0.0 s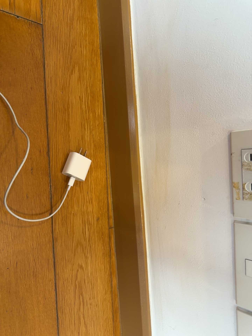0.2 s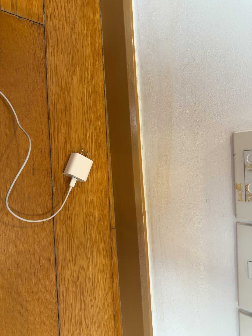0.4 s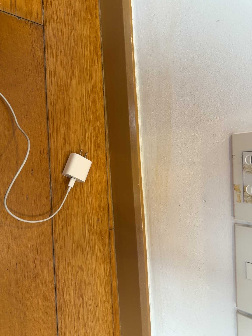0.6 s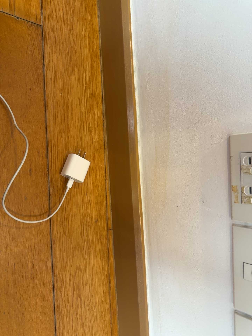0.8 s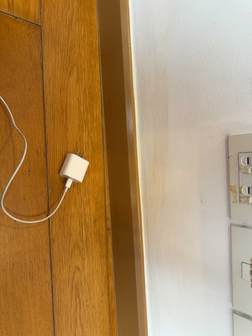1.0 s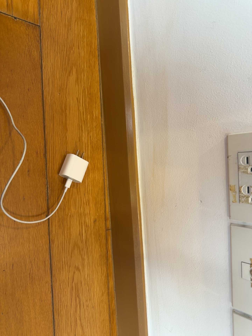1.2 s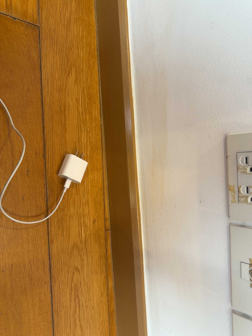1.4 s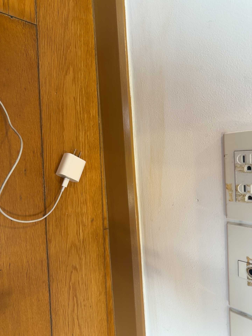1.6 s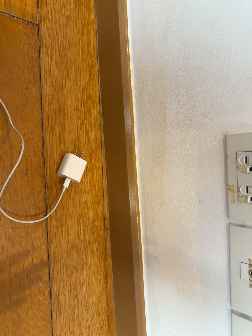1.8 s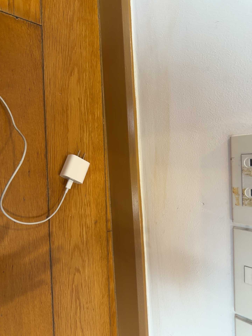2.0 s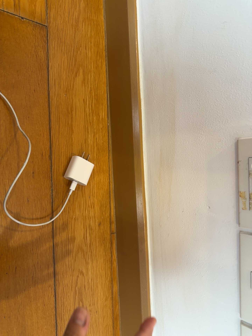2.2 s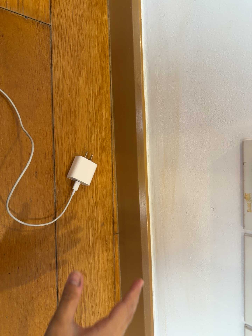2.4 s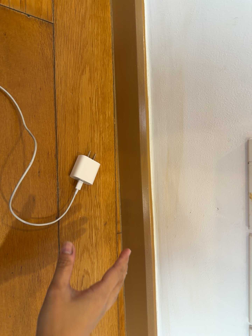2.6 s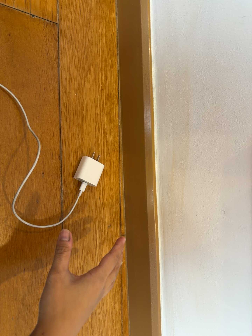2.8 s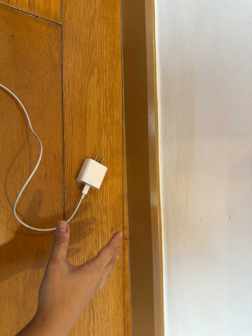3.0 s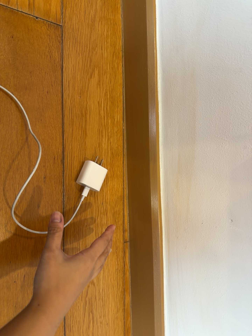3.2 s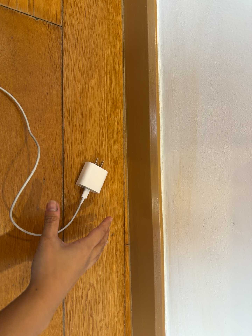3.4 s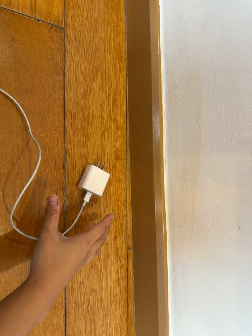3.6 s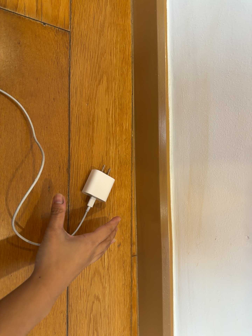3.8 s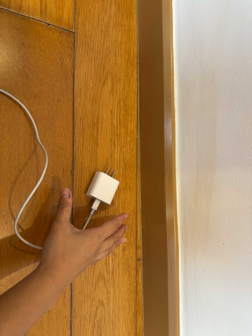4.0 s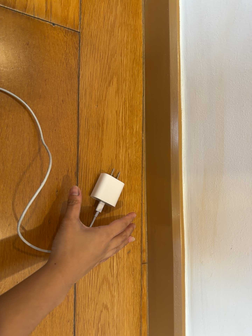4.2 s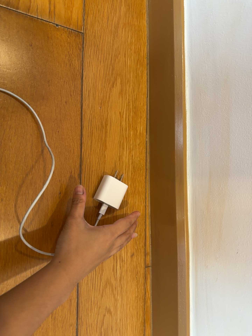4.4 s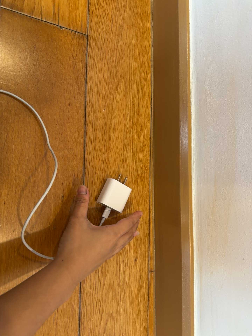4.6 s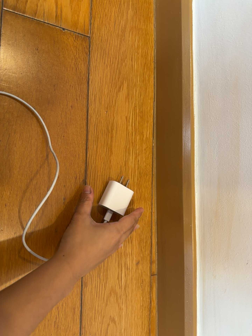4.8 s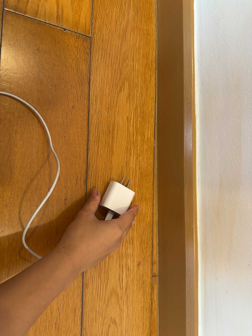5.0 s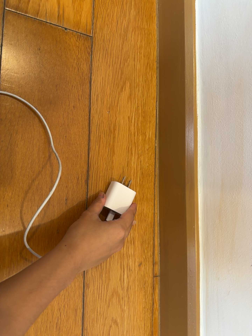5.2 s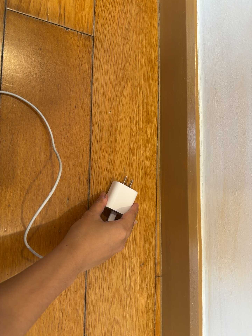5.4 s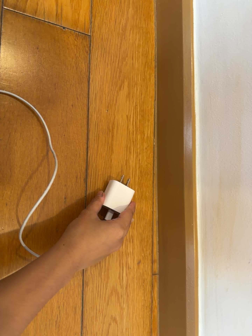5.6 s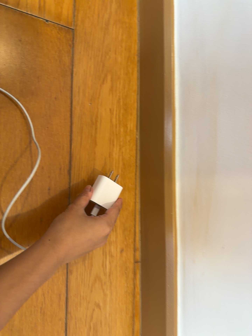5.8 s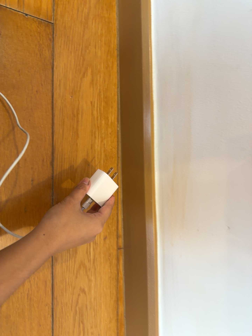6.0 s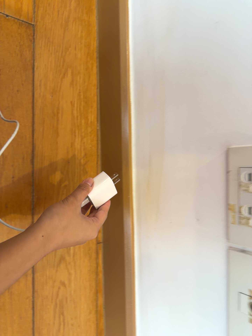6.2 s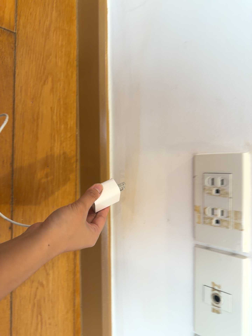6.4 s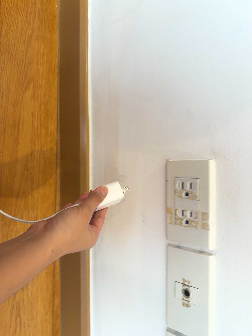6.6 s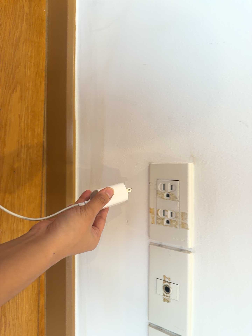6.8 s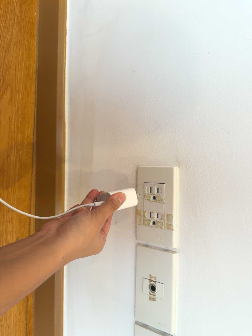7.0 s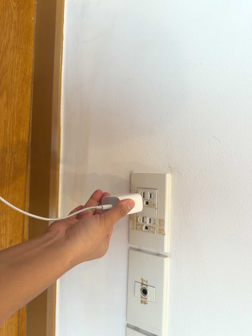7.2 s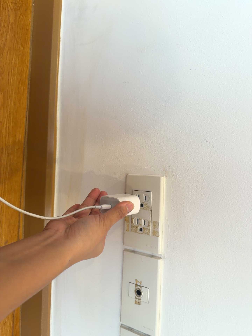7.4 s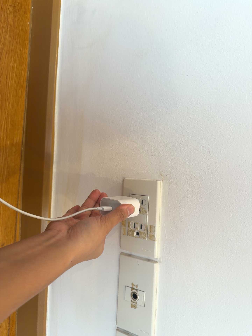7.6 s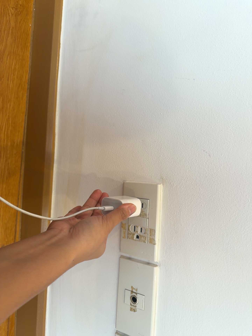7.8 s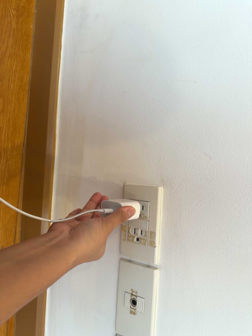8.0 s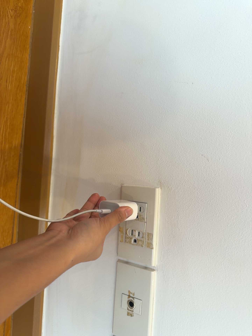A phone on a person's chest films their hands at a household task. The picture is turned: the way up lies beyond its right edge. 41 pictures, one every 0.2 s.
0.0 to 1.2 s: The camera keeps its place and its aim.
1.2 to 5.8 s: The camera shifts only a little, or ends up much as it began.
5.8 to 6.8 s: The camera pans to its right by about 20 degrees. It travels backward, about 10 cm, so what stands in front gets smaller.
6.8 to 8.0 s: The camera shifts only a little, or ends up much as it began.
The film runs forward here.
